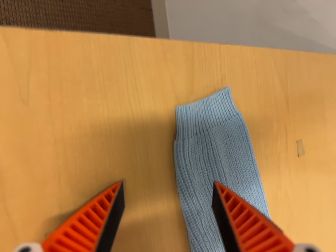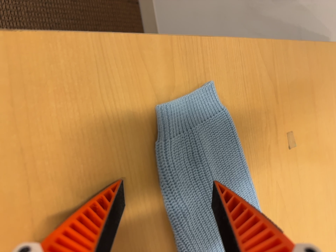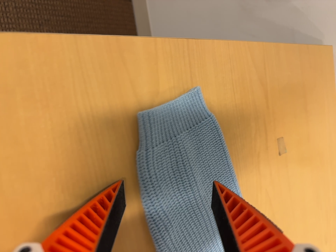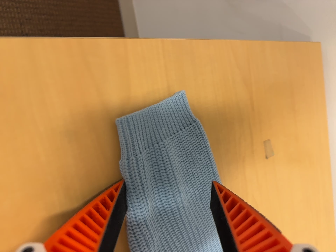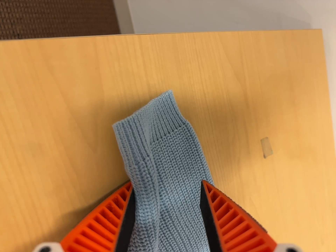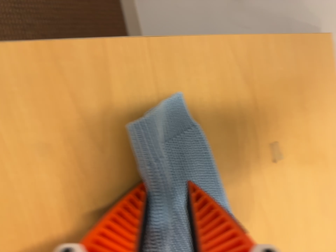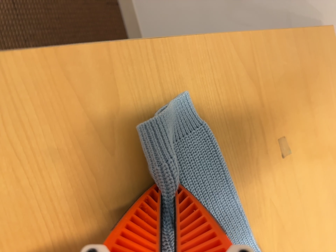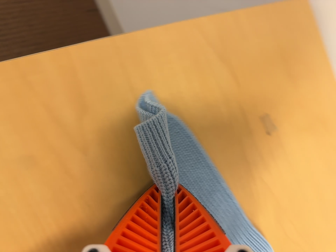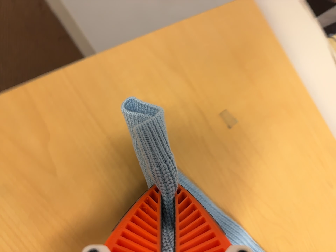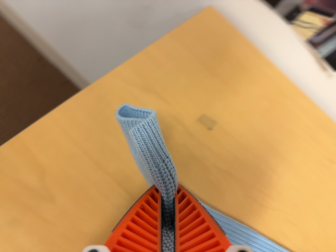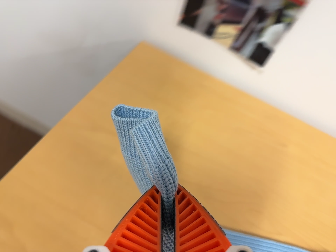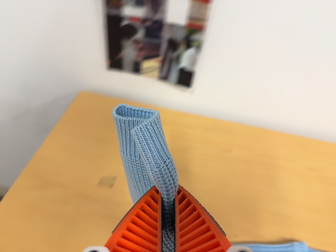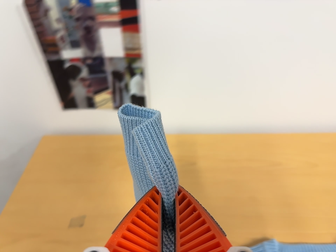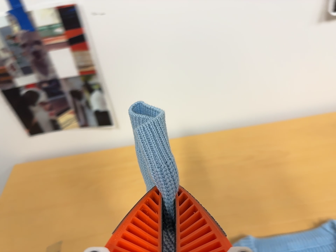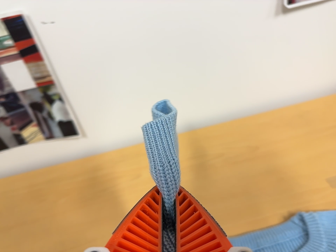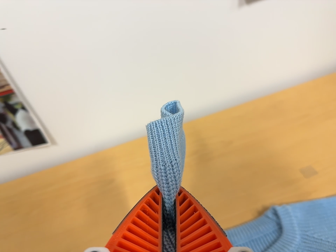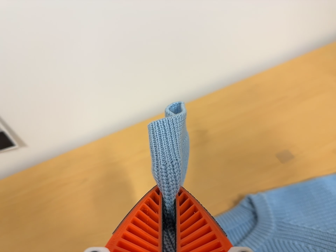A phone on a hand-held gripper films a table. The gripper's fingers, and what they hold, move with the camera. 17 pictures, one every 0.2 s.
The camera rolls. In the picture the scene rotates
counterclockwise.
0.0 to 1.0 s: The camera travels forward and to its right, about 9 cm, so what stands in front looms larger.
1.0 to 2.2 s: The camera travels to its right and backward, about 32 cm, so close, fixed things drift to the left. Its aim tips toward the top of its view by about 20 degrees, and the scene shifts downward. It rolls about its line of sight by about 65 degrees, and the scene rotates counterclockwise.
2.2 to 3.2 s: The camera swings to its right by about 10 degrees, and the scene slides to the left. It travels to its right, about 28 cm, so close, fixed things drift to the left. It rolls about its line of sight by about 35 degrees, and the scene rotates counterclockwise.
The film runs forward here.
